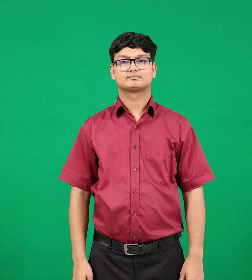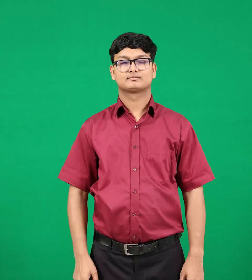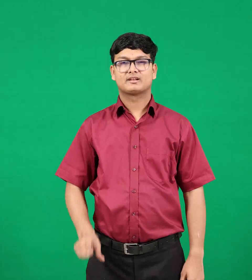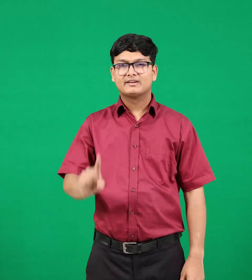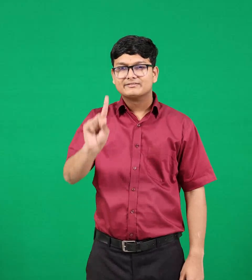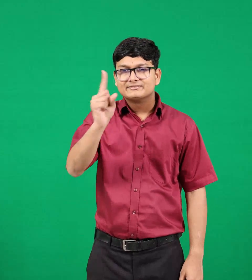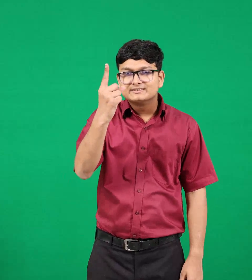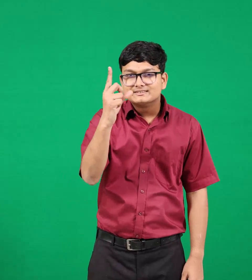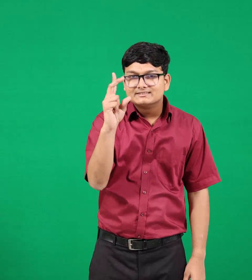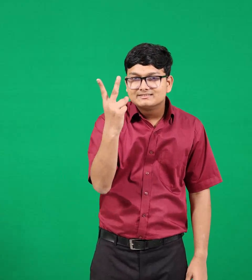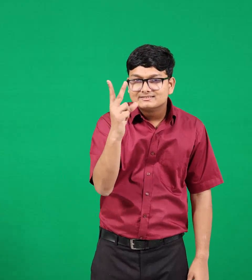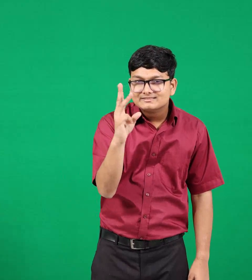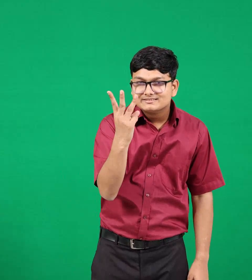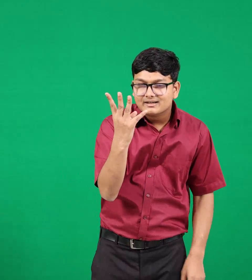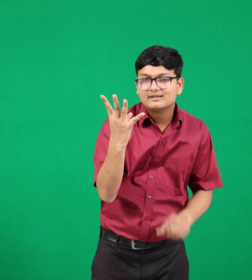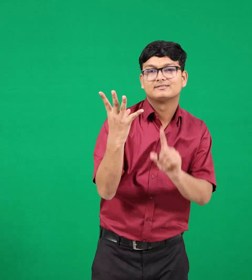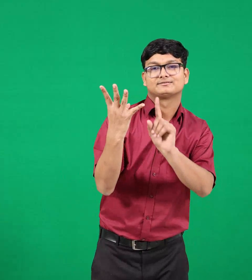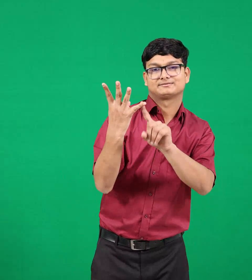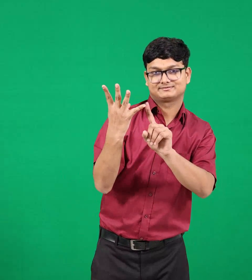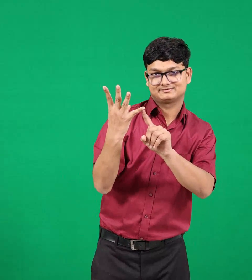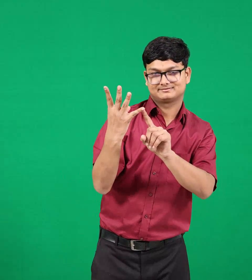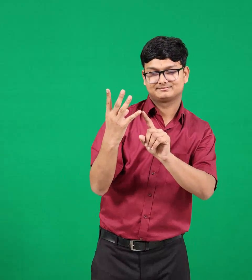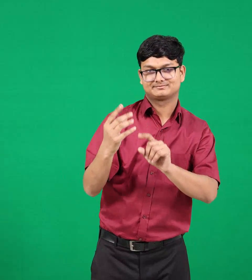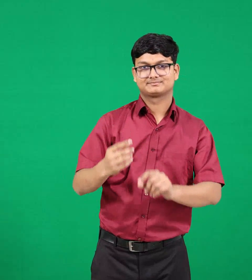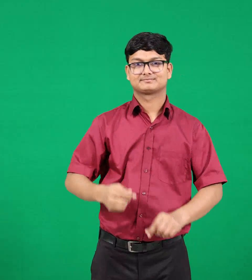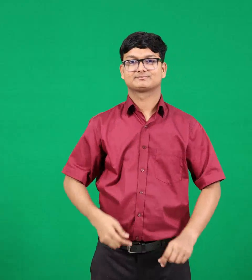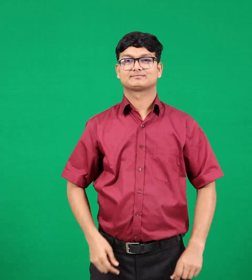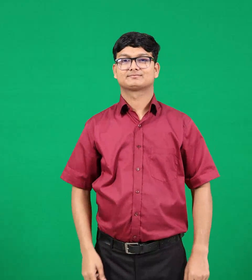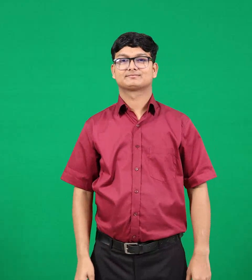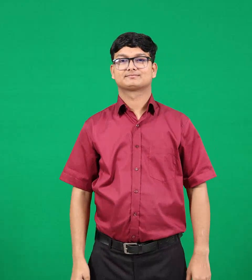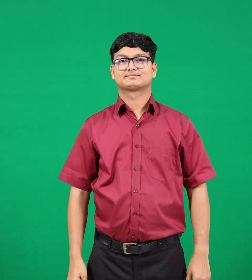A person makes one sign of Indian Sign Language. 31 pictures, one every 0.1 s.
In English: forth
